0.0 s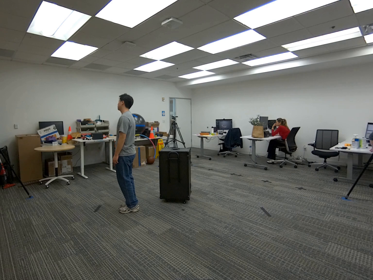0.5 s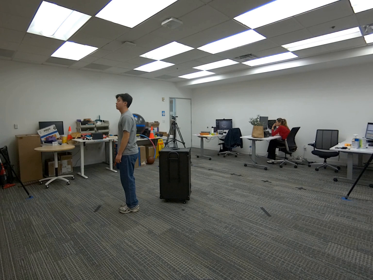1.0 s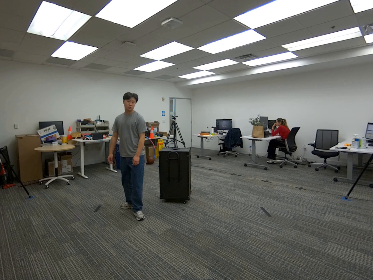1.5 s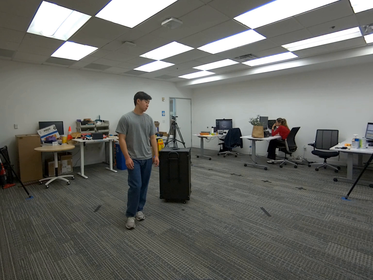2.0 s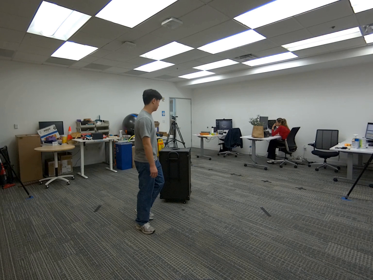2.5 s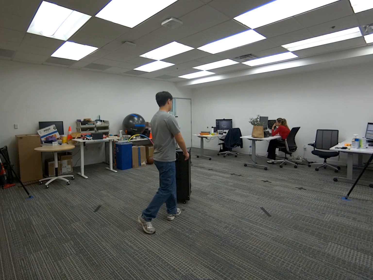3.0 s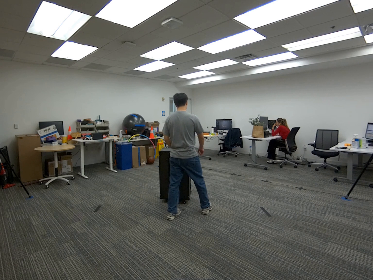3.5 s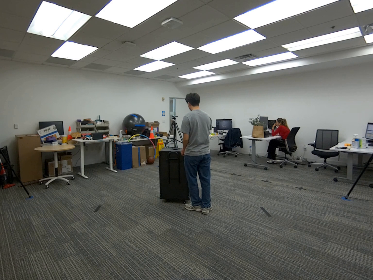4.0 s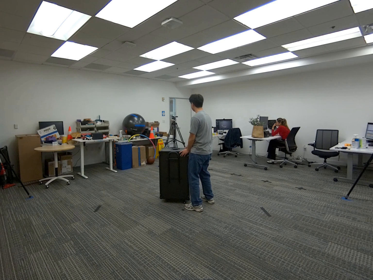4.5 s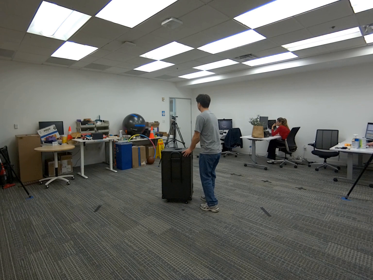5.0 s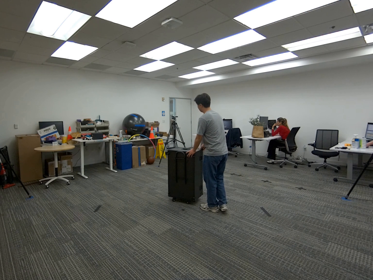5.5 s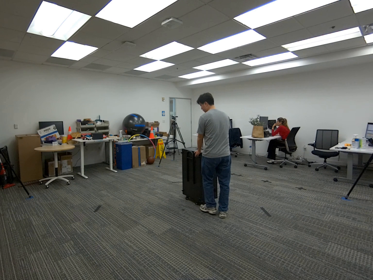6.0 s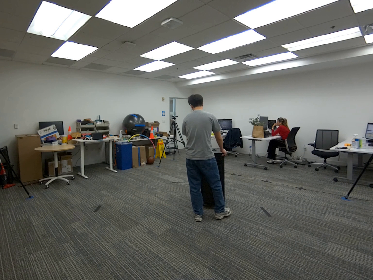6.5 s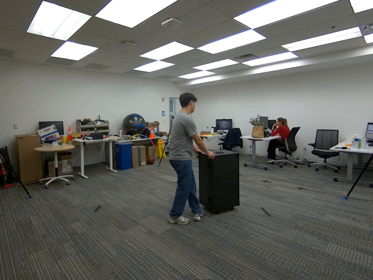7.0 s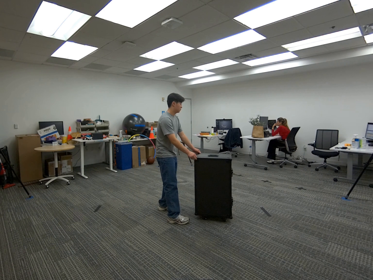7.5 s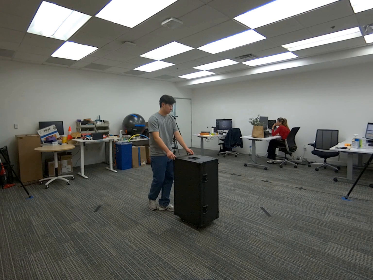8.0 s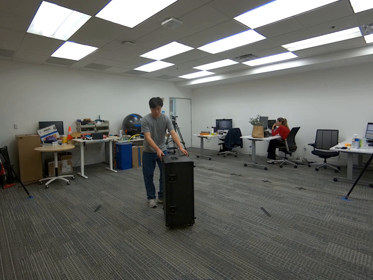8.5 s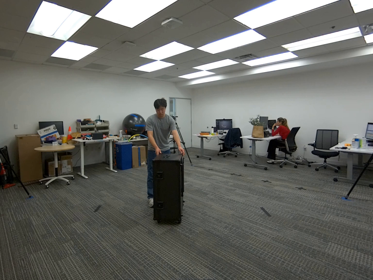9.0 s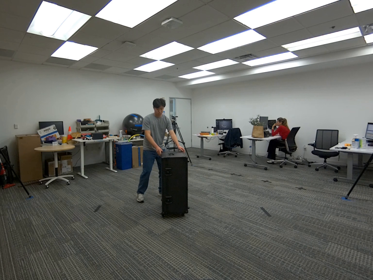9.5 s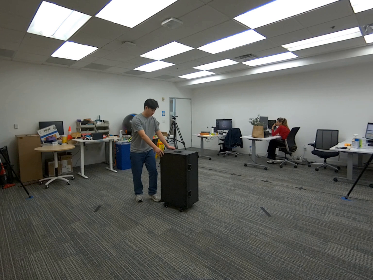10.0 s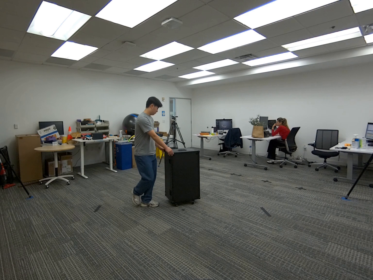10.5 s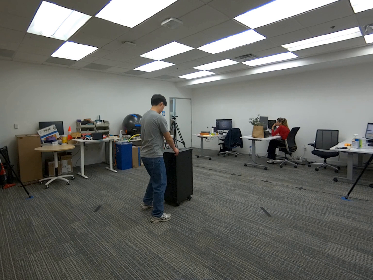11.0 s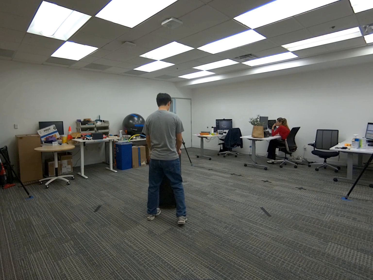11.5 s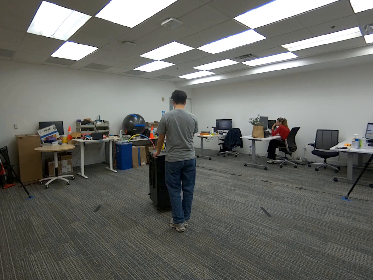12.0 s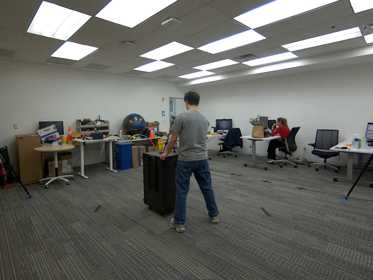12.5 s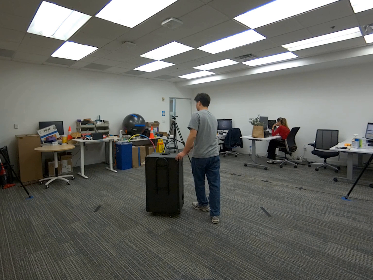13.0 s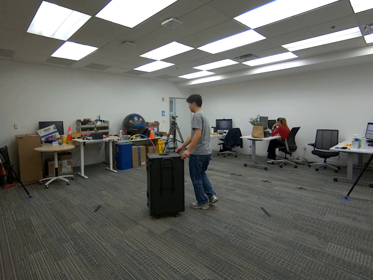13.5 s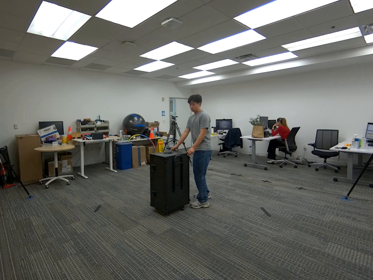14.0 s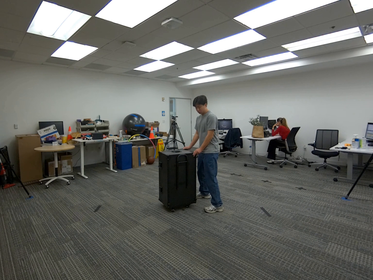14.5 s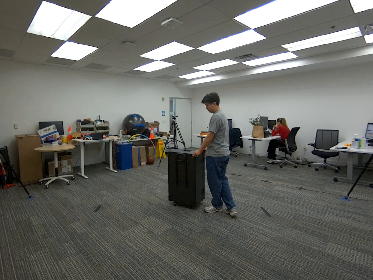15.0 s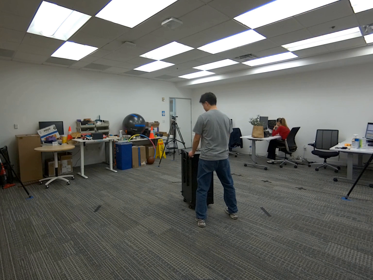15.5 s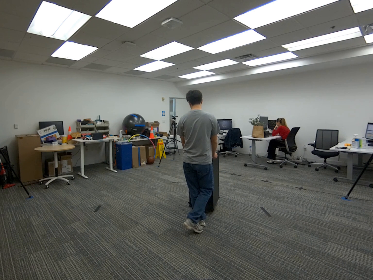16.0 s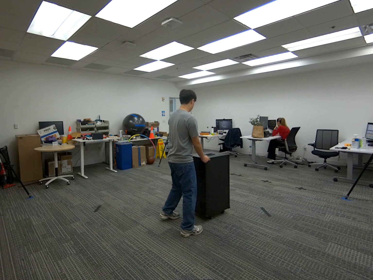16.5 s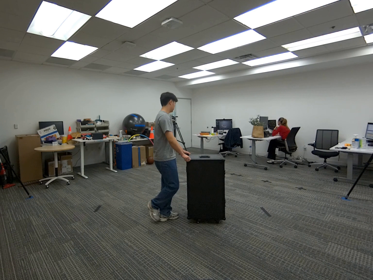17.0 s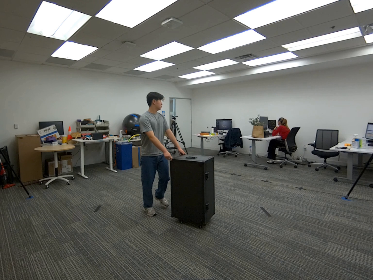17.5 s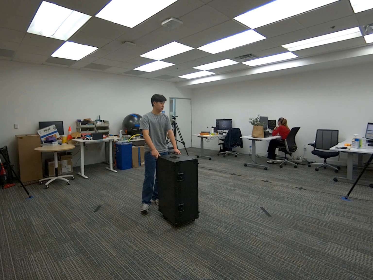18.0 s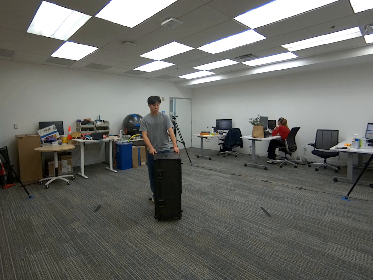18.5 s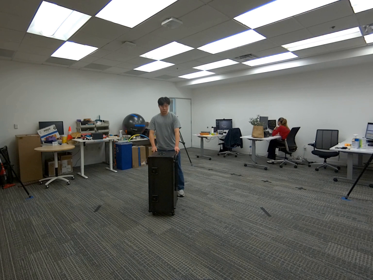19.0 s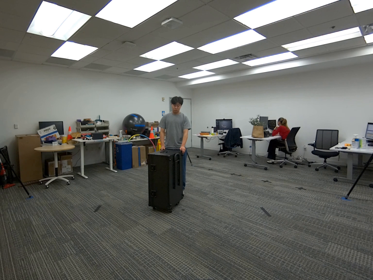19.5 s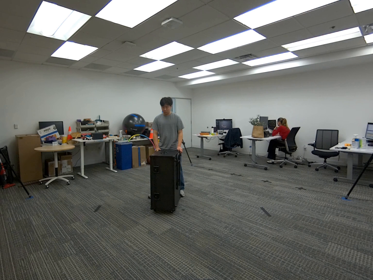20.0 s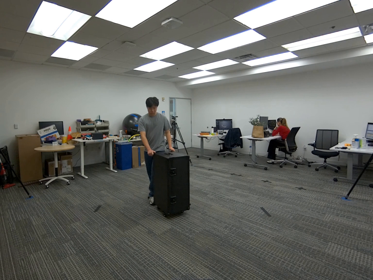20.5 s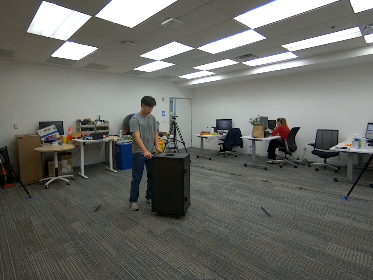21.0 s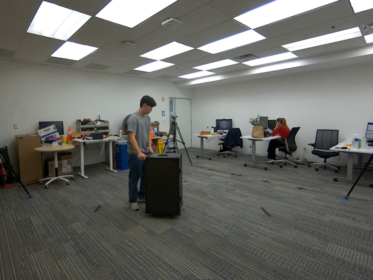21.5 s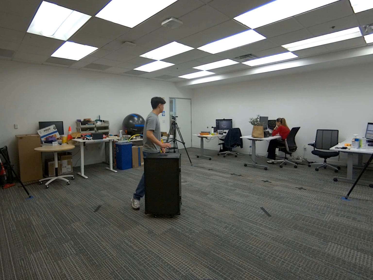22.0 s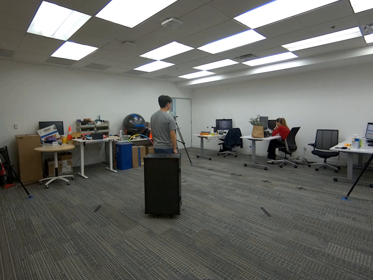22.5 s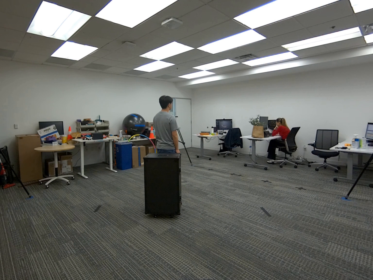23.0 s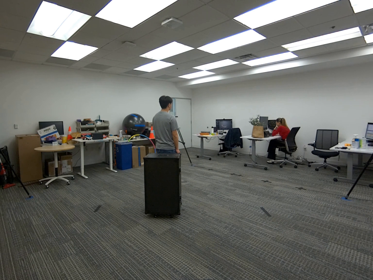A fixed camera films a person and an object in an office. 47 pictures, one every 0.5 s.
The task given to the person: Walk over to the G1 box and pull the G1 box towards you around the bounding area.
